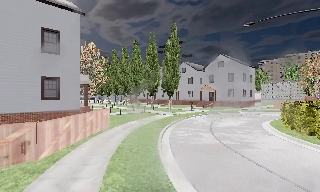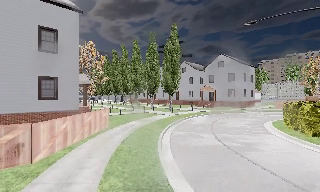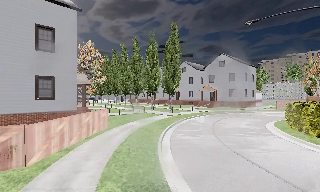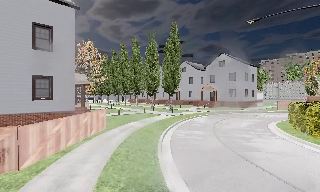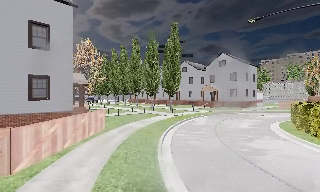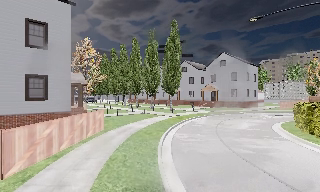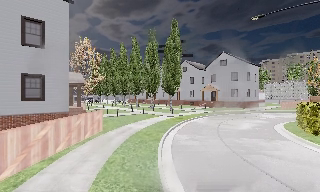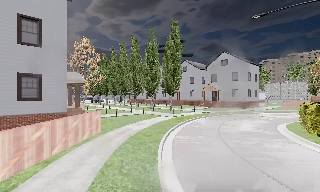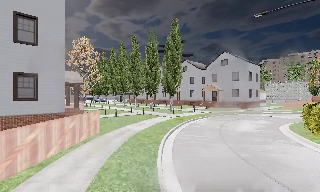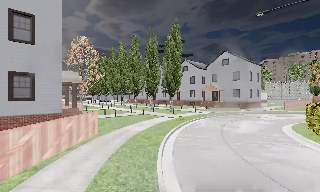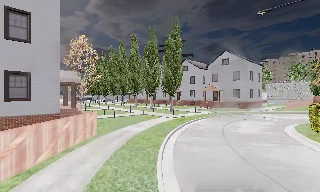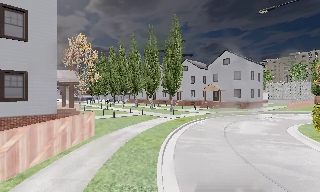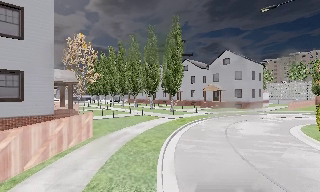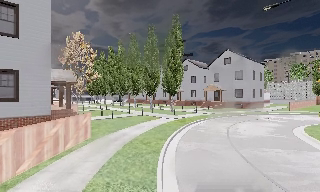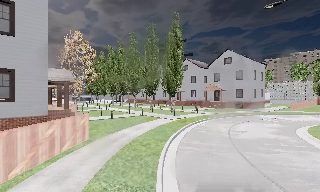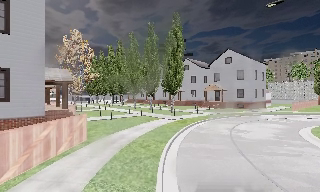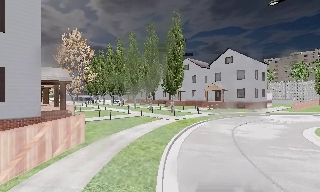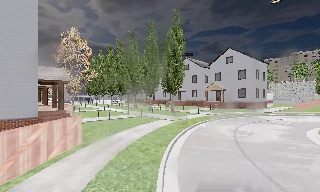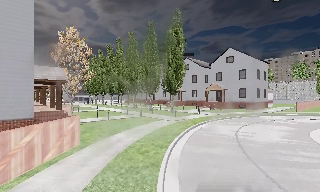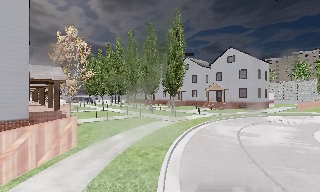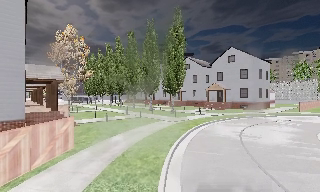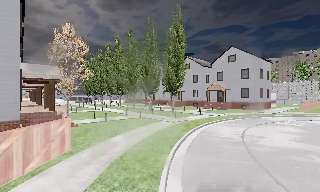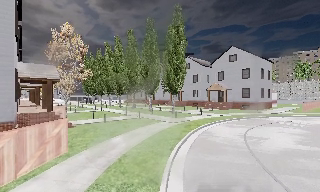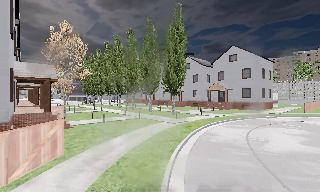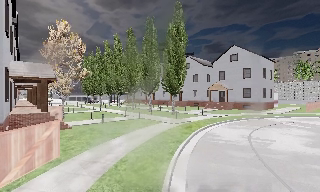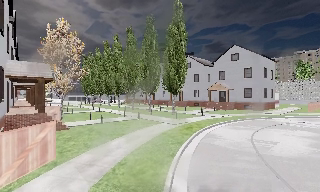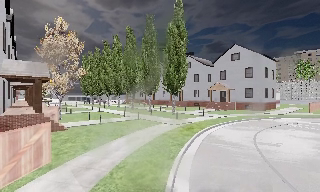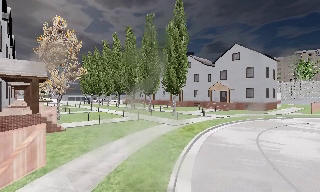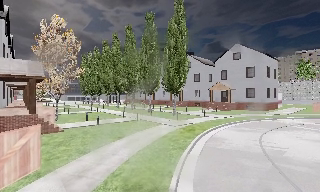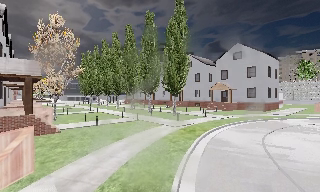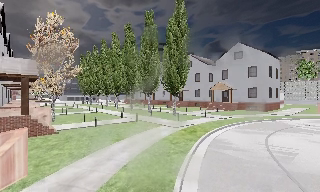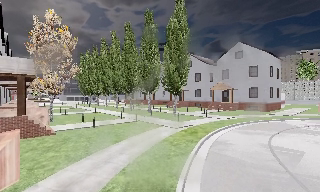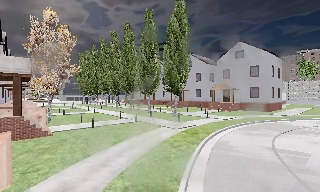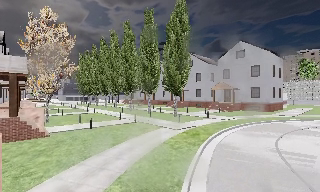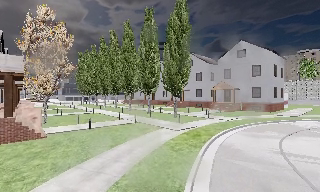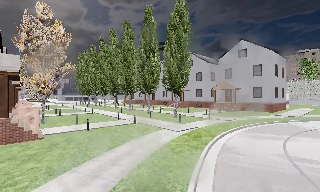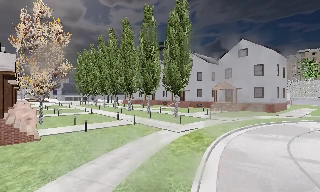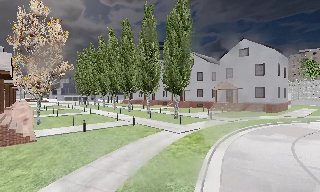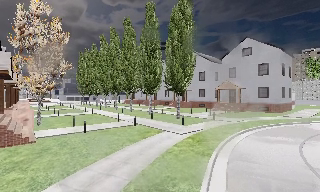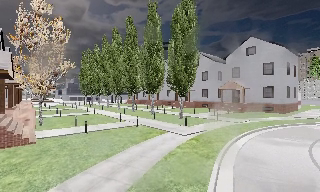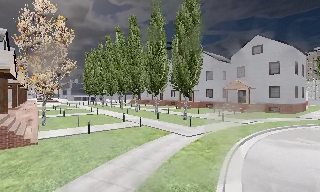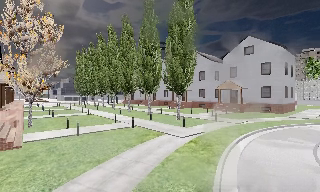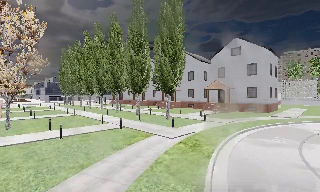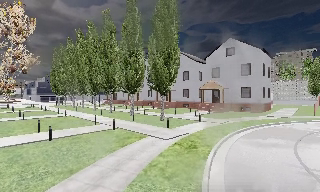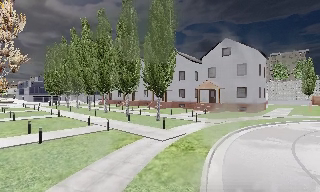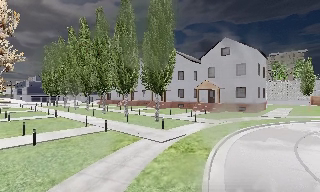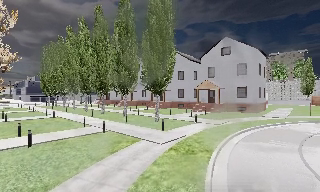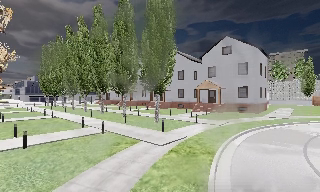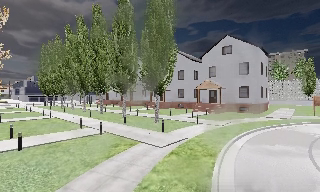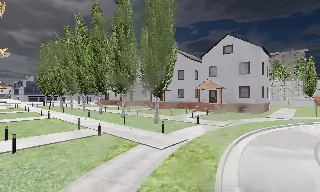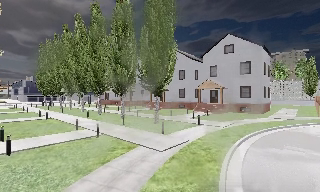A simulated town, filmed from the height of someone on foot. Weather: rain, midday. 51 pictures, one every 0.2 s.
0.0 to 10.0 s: The camera travels forward, about 14 m, so what stands in front looms larger.
The film runs forward here.
